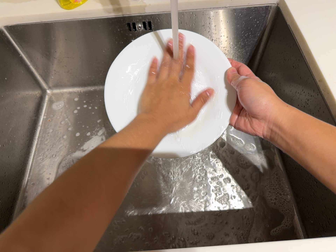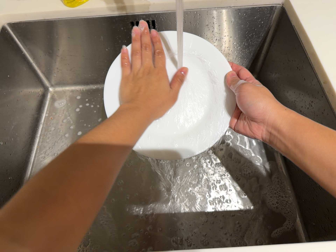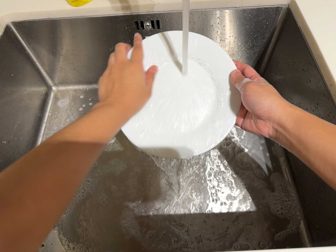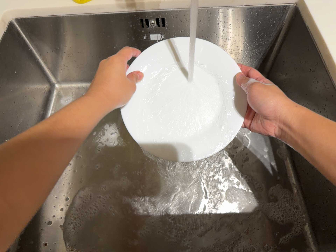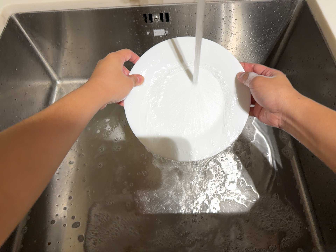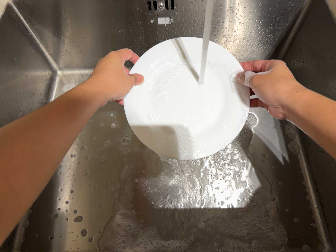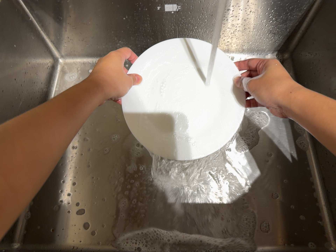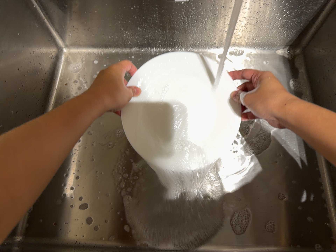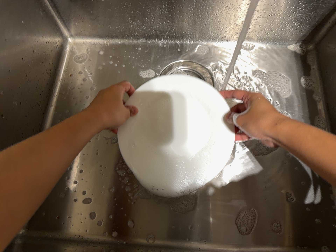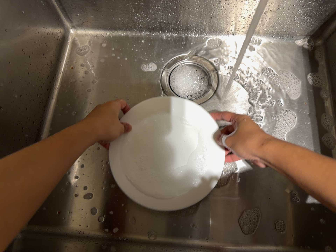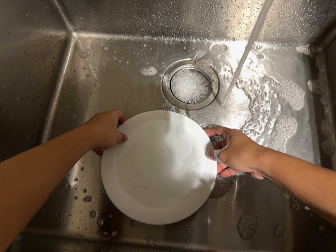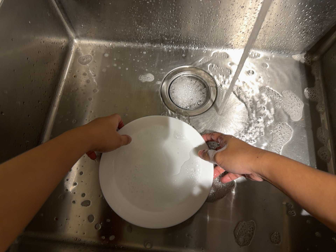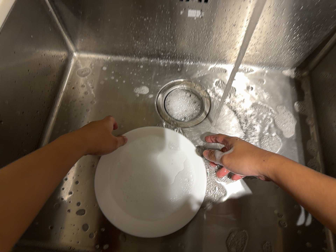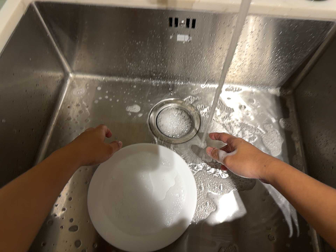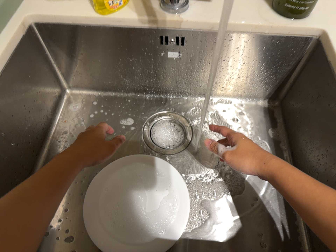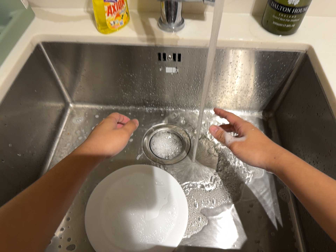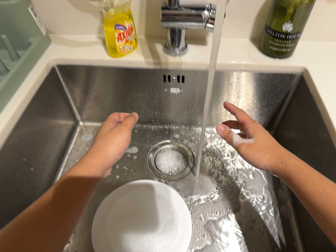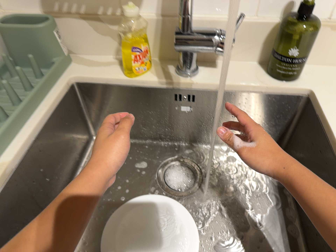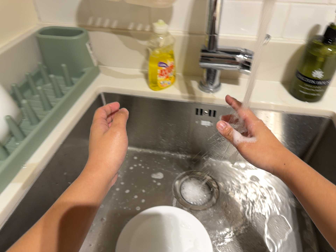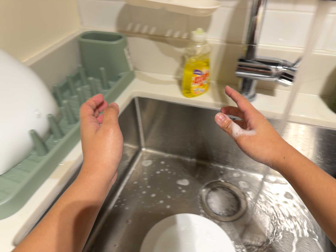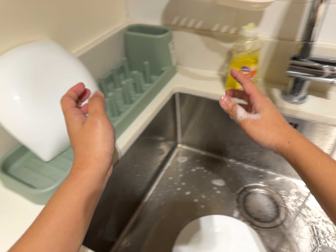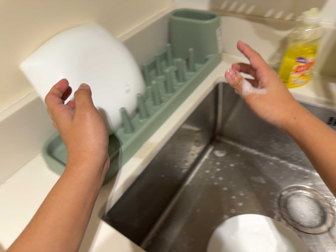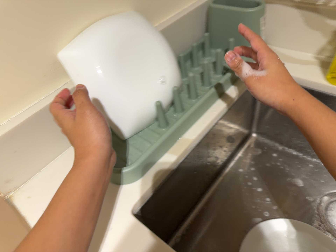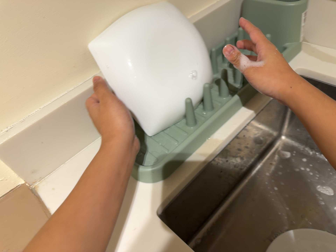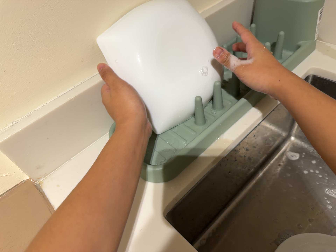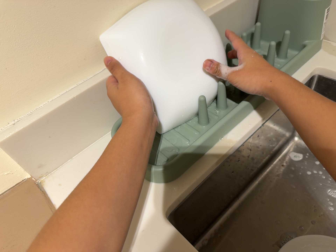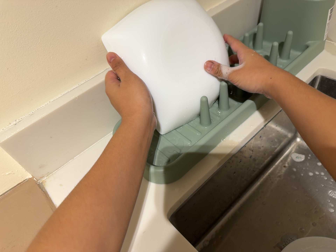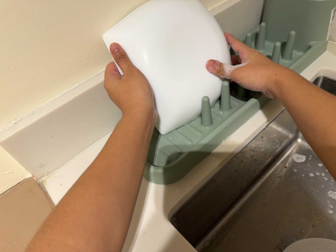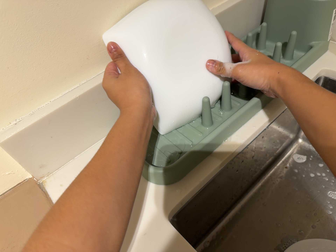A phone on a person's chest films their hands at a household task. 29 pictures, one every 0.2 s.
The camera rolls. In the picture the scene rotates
clockwise.
The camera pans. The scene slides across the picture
to the right.
0.0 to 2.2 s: The camera travels forward and to its left, about 10 cm, so what stands in front looms larger. Its aim tips toward the bottom of its view by about 10 degrees, and the scene shifts upward. It rolls about its line of sight by about 10 degrees, and the scene rotates clockwise.
2.2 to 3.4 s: The camera travels backward, about 14 cm, so what stands in front gets smaller. Its aim tips toward the top of its view by about 25 degrees, and the scene shifts downward.
3.4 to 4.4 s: The camera pans to its left by about 30 degrees. It travels to its left, about 10 cm, so close, fixed things drift to the right. It rolls about its line of sight by about 15 degrees, and the scene rotates clockwise.
4.4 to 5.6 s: The camera shifts only a little, or ends up much as it began.
The film runs backward here.
